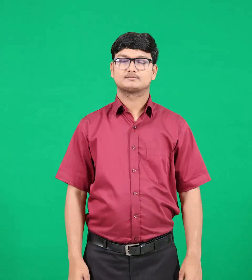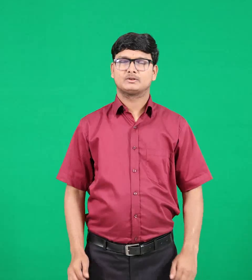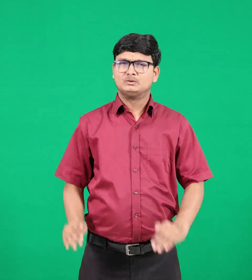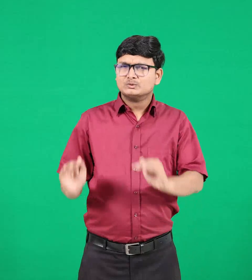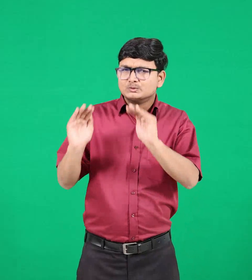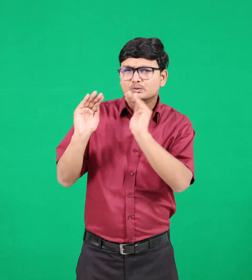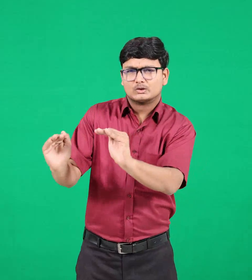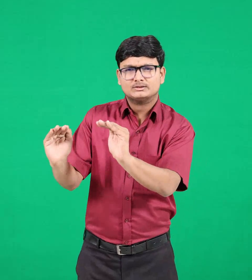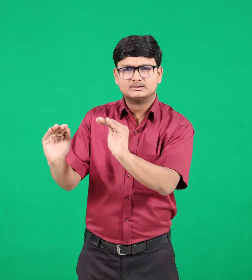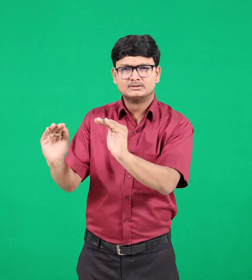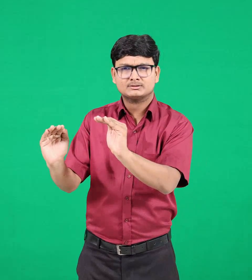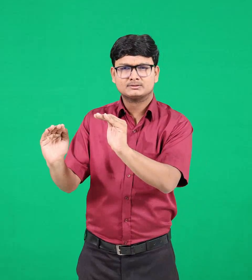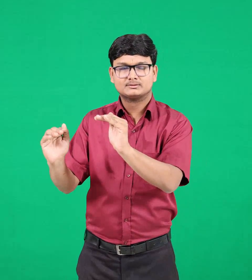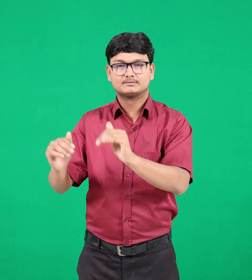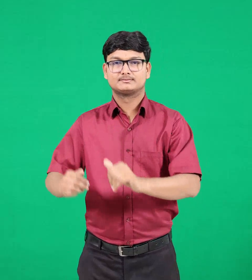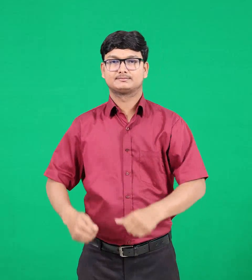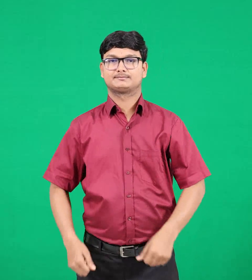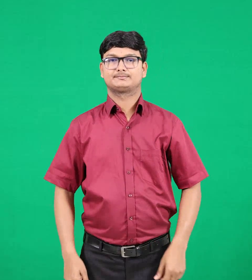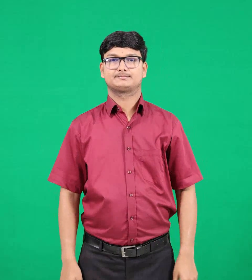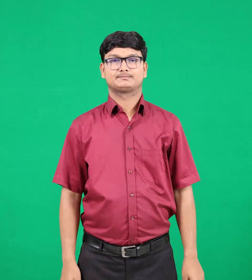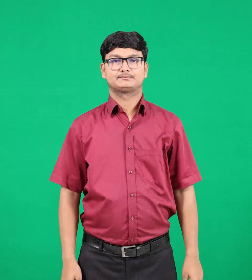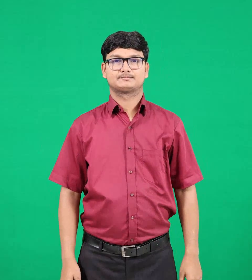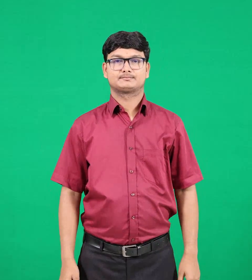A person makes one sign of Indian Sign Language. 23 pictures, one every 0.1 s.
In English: support
